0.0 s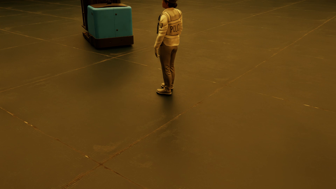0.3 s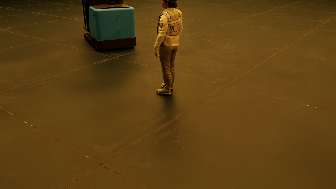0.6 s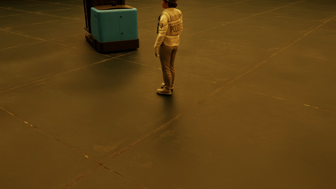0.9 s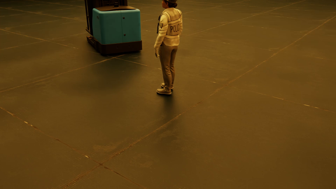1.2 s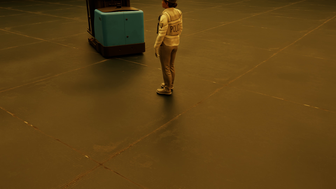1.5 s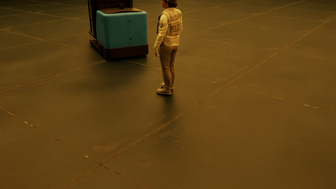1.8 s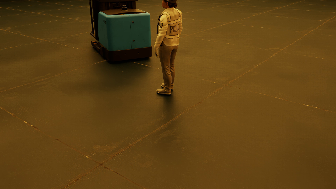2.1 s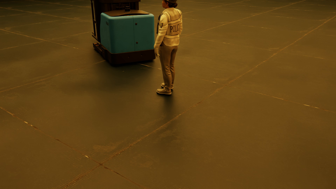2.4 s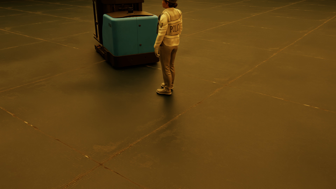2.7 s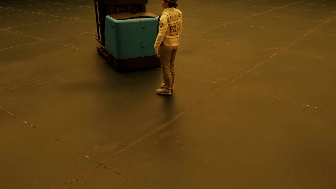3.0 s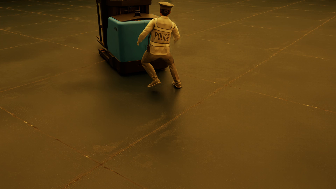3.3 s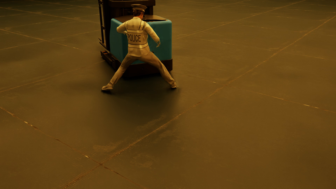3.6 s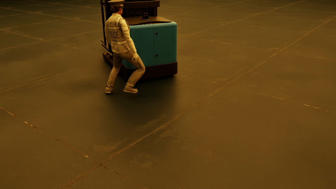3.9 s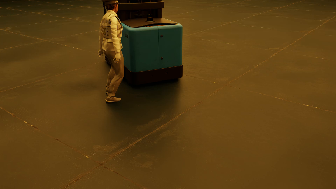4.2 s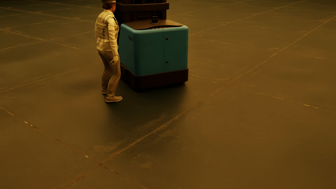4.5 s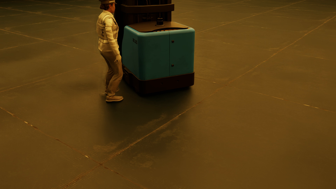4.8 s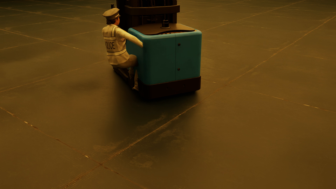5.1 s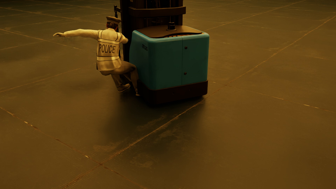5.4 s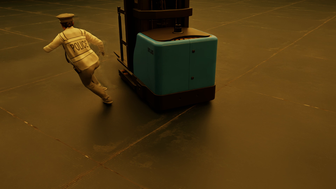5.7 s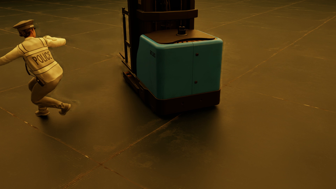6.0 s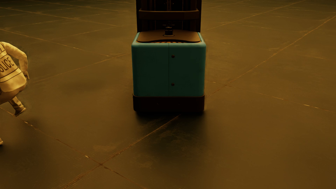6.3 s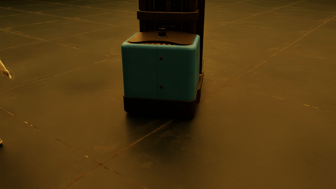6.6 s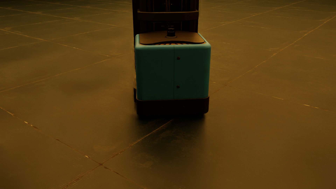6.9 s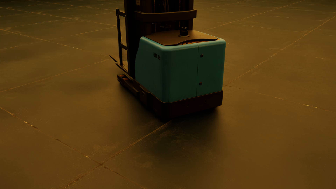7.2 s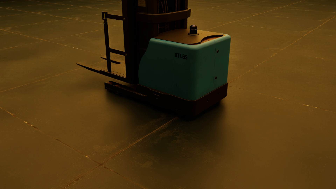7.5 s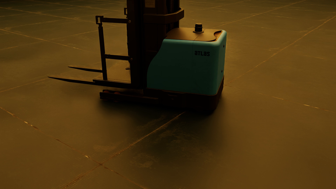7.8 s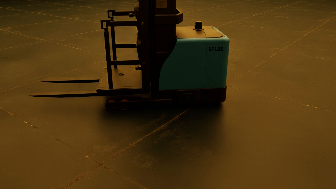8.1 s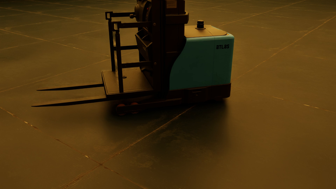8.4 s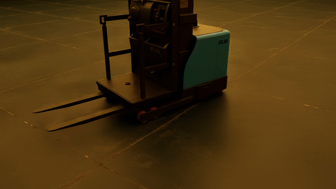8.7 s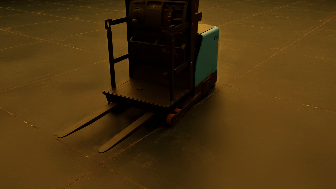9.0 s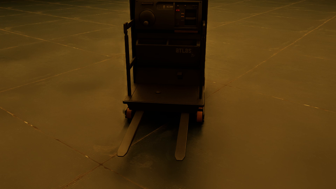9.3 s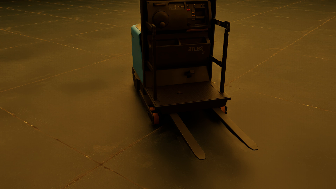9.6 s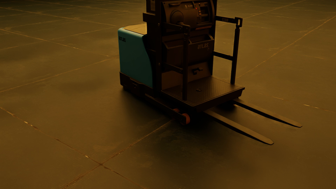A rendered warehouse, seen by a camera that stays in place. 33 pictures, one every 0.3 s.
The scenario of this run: Near miss between a forklift and a person.
